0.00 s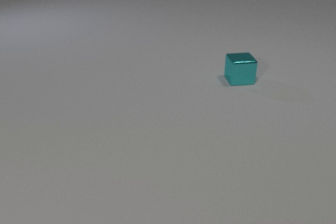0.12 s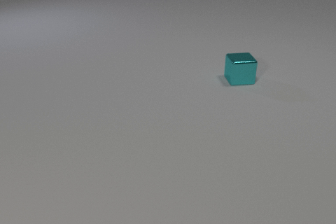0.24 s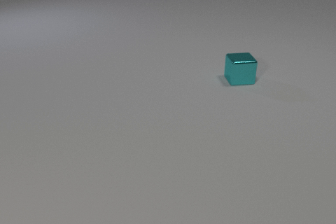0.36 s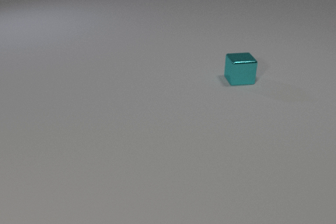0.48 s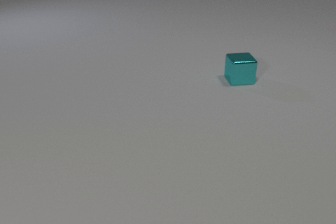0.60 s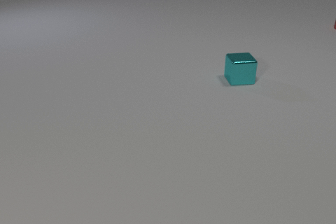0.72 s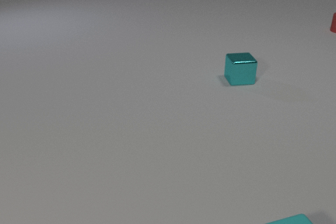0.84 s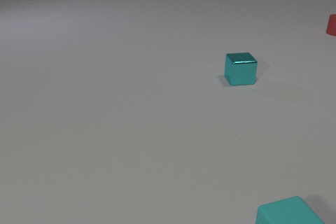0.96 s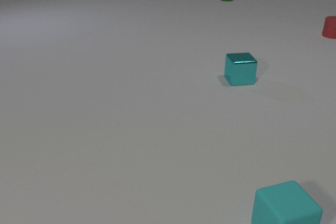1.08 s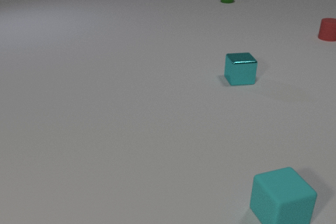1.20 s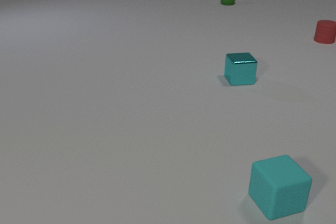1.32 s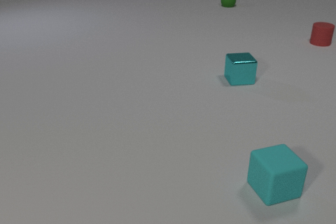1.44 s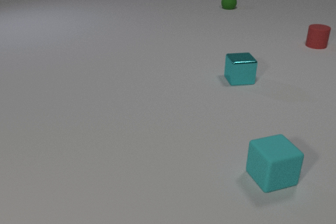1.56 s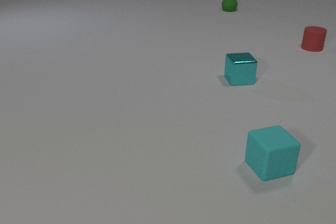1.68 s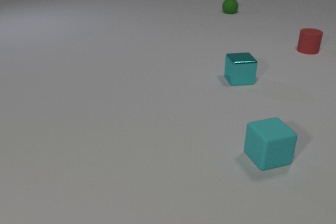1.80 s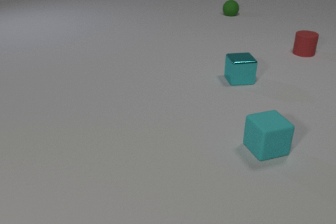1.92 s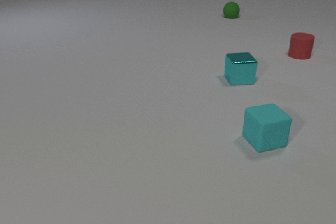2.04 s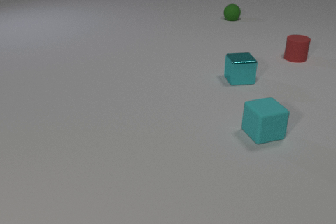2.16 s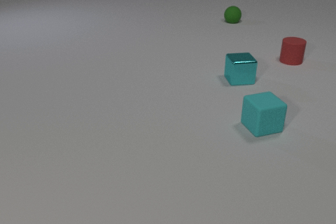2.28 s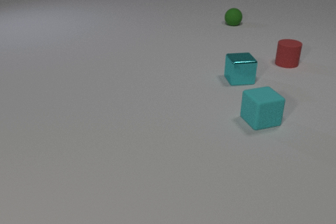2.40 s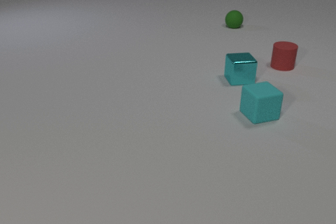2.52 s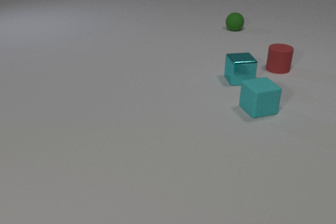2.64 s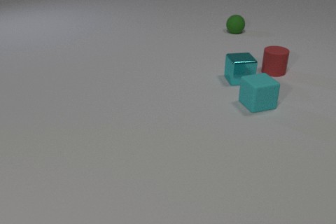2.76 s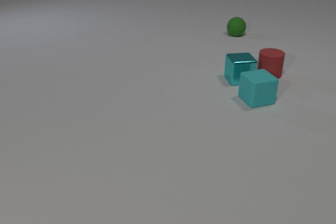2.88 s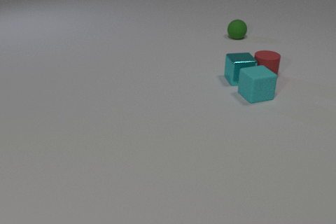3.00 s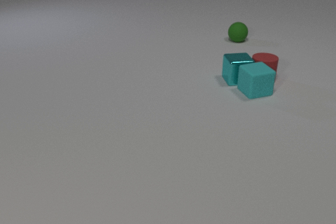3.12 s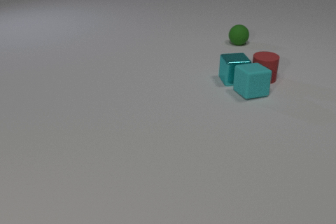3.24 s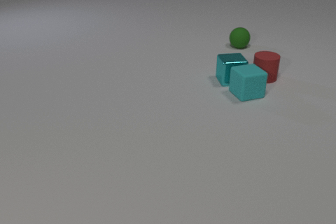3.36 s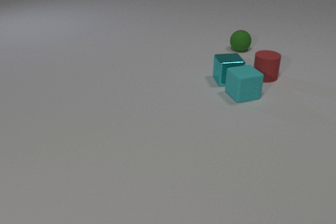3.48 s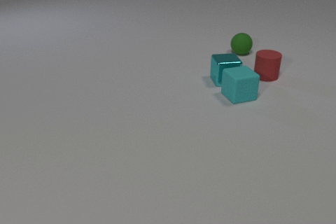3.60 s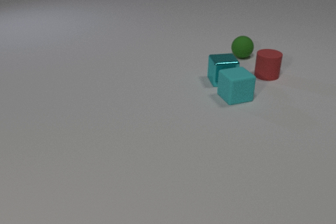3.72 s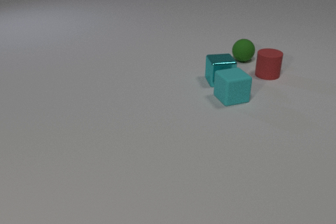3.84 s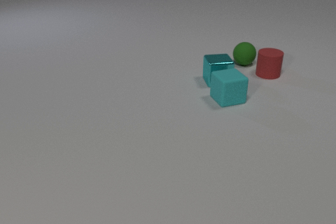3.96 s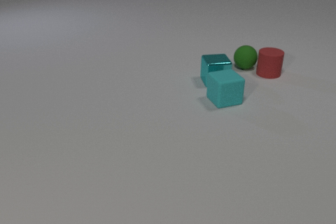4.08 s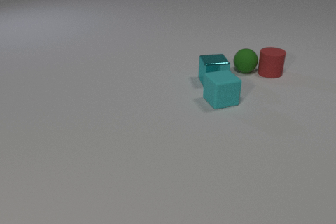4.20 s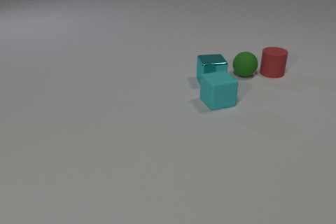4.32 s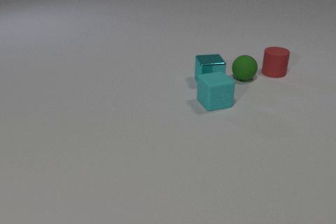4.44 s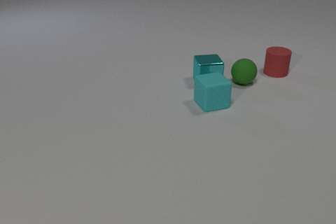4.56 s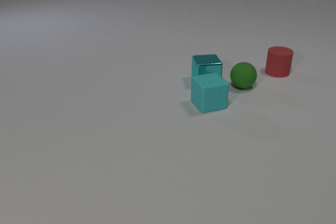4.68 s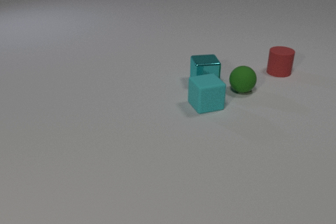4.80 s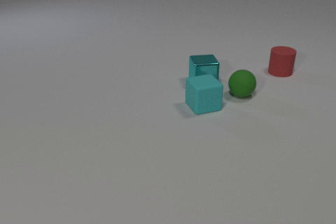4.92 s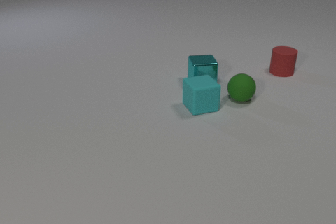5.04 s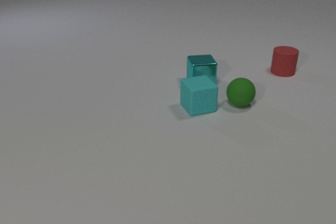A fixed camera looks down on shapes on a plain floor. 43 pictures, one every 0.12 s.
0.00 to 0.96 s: The cyan rubber cube comes in at the bottom edge, slides away from the camera. The red rubber cylinder comes in at the right edge, slides toward the camera. The green rubber sphere comes in at the top edge, rolls toward the camera.
0.96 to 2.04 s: The cyan rubber cube slides away from the camera. The red rubber cylinder slides toward the camera and to the left. The green rubber sphere rolls toward the camera.
2.04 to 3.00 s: The cyan rubber cube slides away from the camera. The red rubber cylinder slides toward the camera and to the left. The green rubber sphere rolls toward the camera. The red rubber cylinder and the cyan metal cube collide. The cyan rubber cube and the red rubber cylinder collide.
3.00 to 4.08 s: The cyan rubber cube slides to the left and toward the camera. The red rubber cylinder slides away from the camera. The green rubber sphere rolls toward the camera. The cyan metal cube slides to the left. The red rubber cylinder and the green rubber sphere collide.
4.08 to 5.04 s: The cyan rubber cube slides to the left and toward the camera. The red rubber cylinder slides to the right and away from the camera. The green rubber sphere rolls toward the camera. The cyan metal cube slides to the left.
What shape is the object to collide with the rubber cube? cylinder.
How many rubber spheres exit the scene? 0.
Are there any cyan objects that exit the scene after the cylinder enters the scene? no.
